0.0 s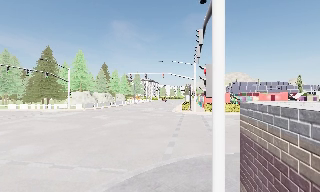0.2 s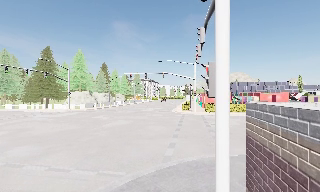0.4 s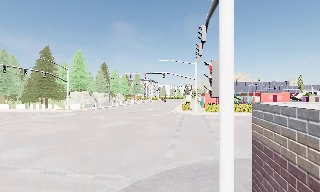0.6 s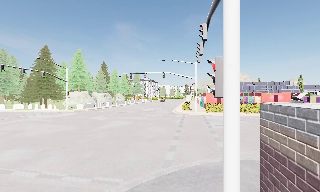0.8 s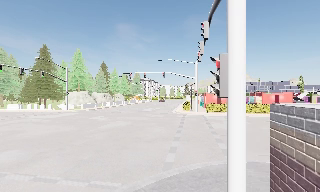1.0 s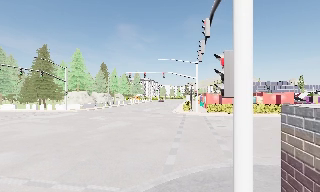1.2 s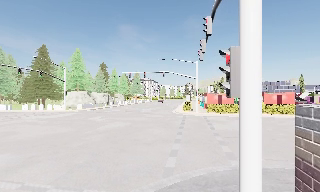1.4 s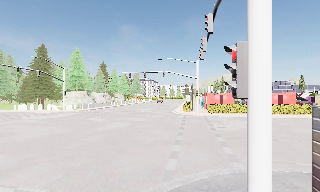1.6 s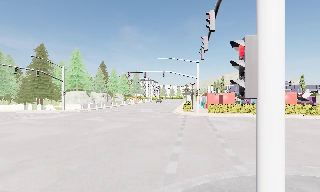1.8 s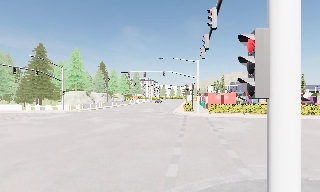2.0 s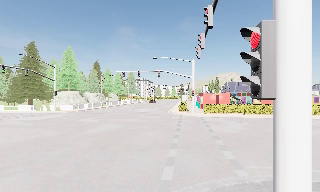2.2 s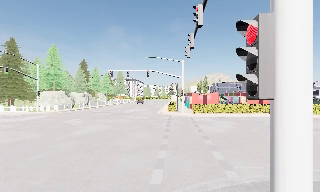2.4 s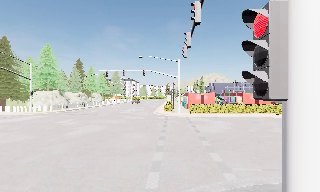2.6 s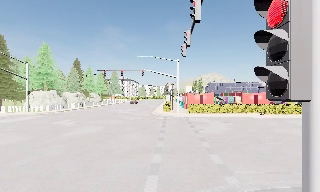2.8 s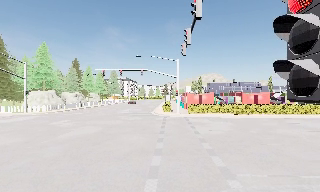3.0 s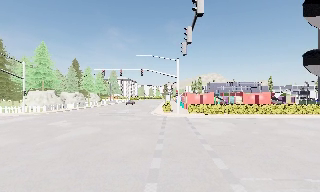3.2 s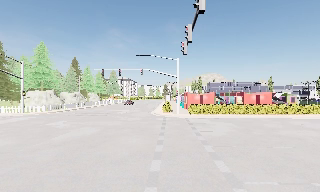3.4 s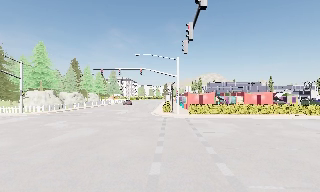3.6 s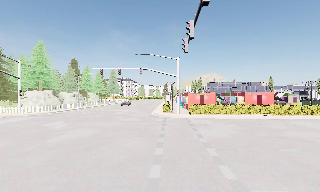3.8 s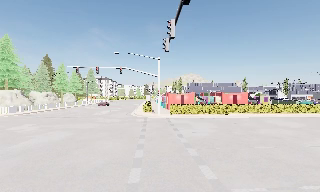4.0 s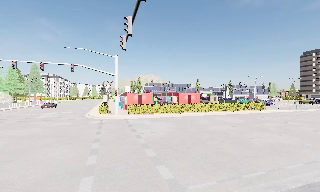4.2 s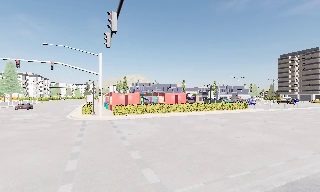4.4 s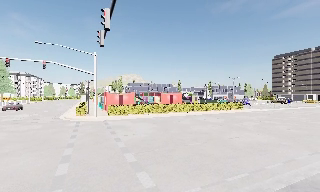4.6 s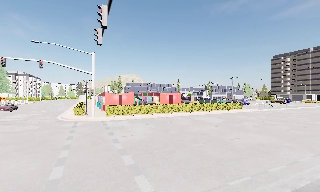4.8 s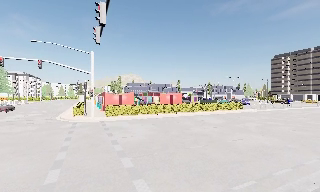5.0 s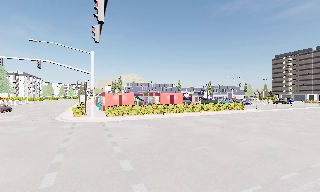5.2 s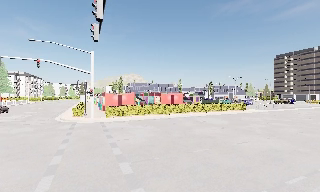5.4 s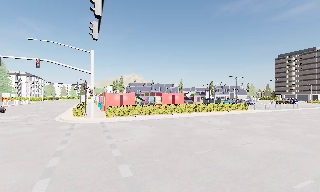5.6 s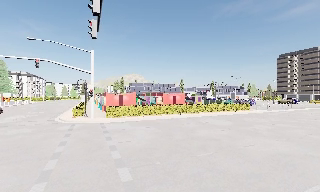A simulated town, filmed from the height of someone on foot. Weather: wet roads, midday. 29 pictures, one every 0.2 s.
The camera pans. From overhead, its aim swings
clockwise.
The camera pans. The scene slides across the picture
to the left.
0.0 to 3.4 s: The camera travels forward, about 4 m, so what stands in front looms larger.
3.4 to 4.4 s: The camera pans to its right, which is clockwise from overhead, by about 30 degrees. It travels forward, about 1 m, so what stands in front looms larger.
4.4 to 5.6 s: The camera travels forward, about 1.5 m, so what stands in front looms larger.
The film runs forward here.
